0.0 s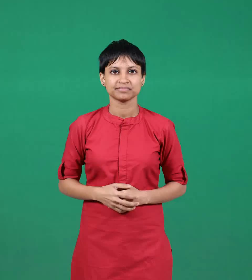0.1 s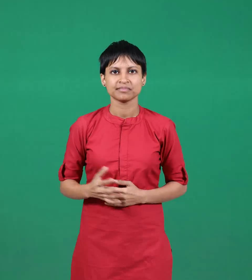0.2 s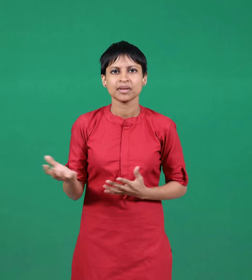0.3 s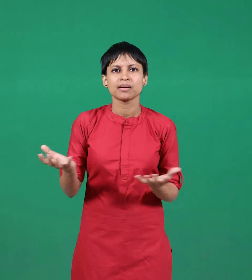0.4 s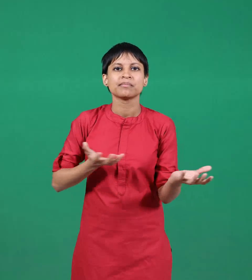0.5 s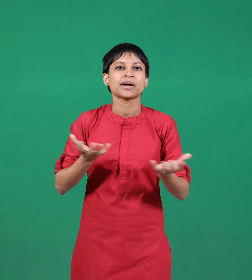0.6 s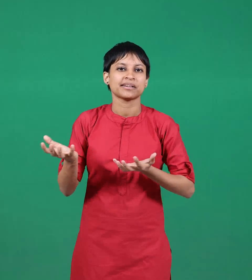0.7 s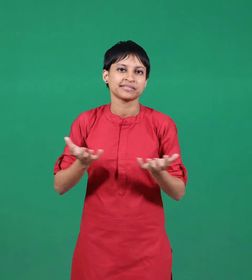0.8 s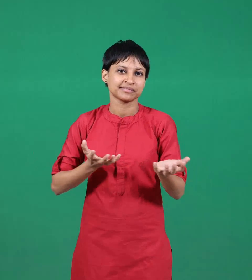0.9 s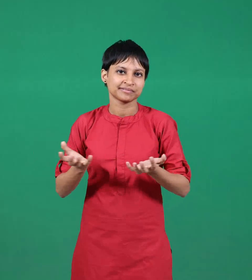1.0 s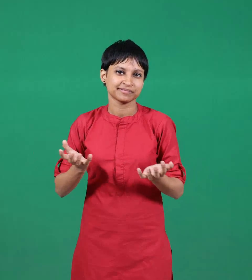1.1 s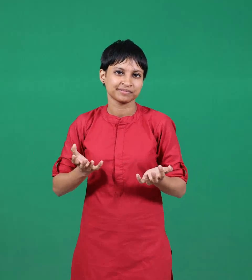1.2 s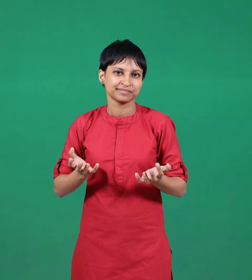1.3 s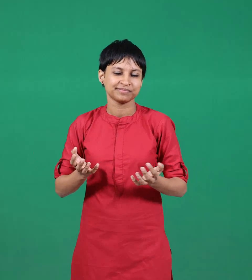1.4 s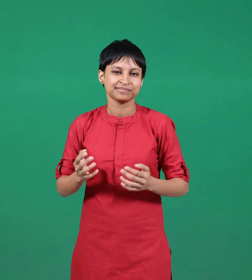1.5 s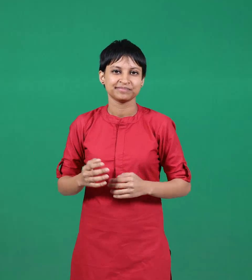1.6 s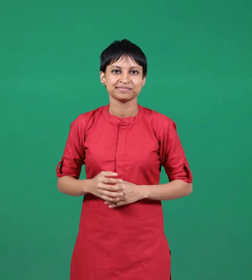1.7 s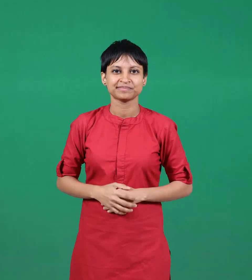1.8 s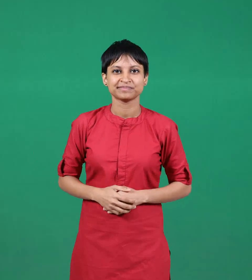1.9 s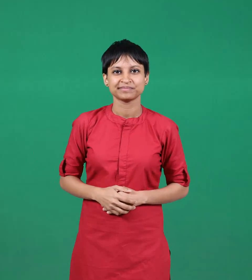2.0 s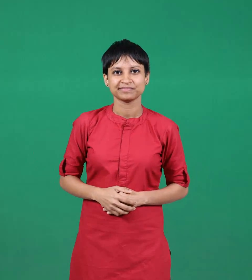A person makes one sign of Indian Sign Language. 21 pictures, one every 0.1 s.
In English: market
